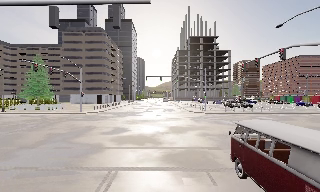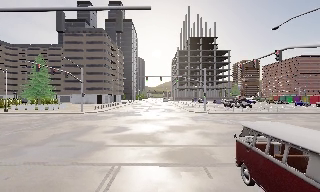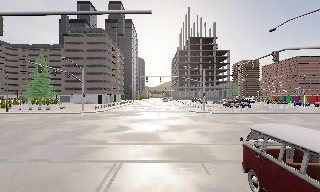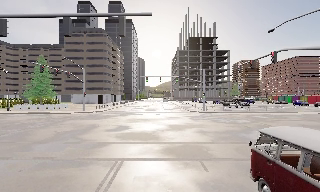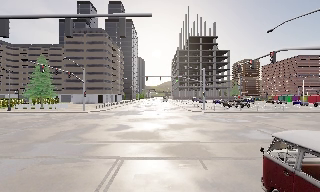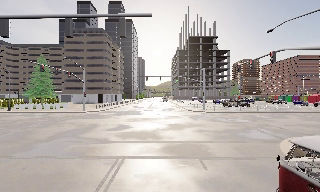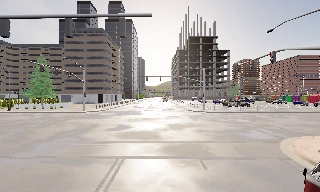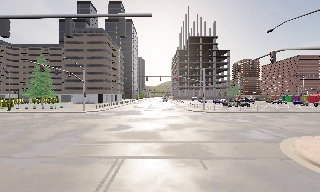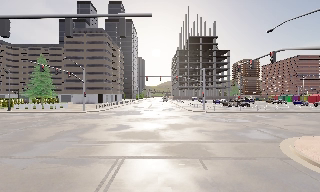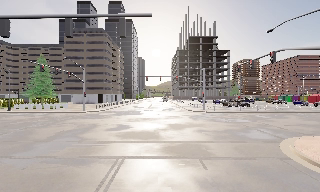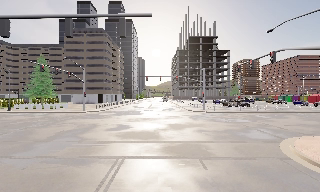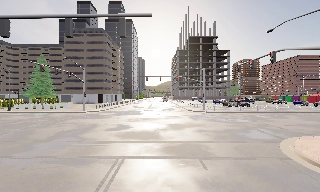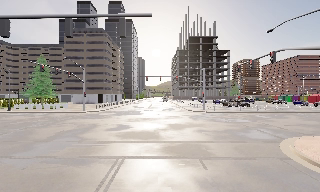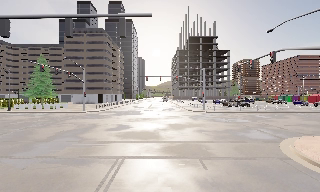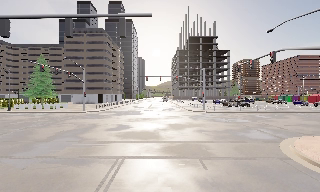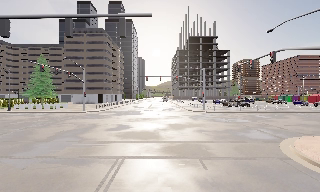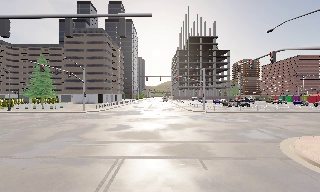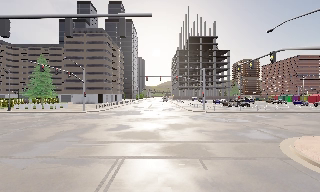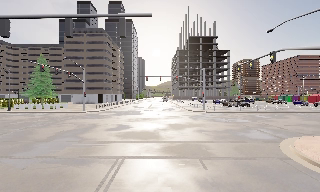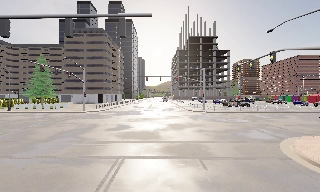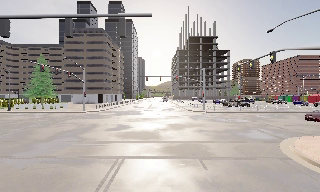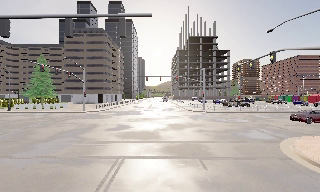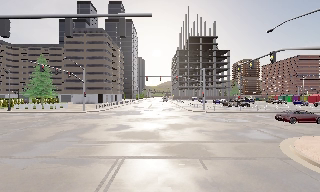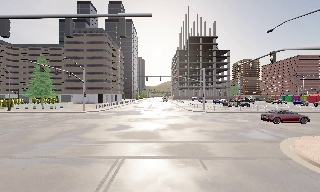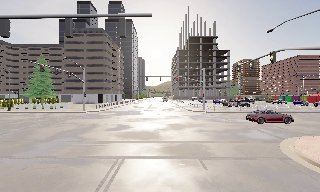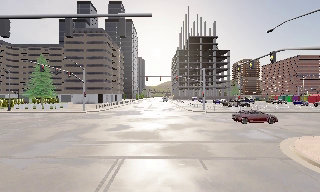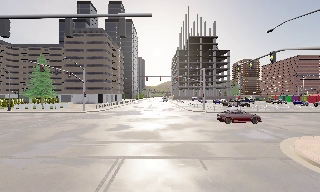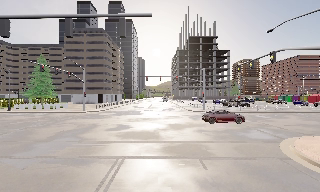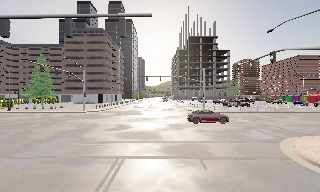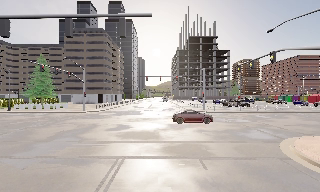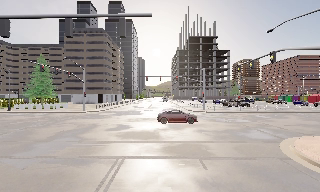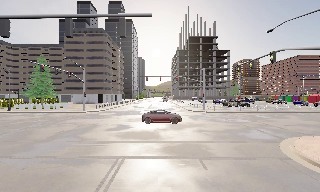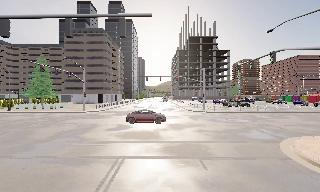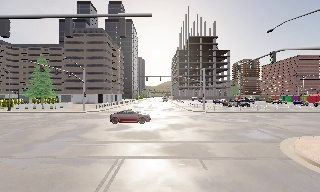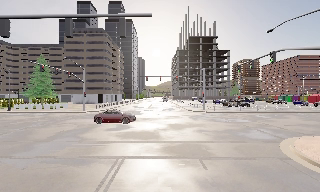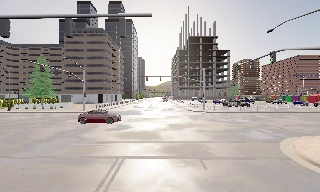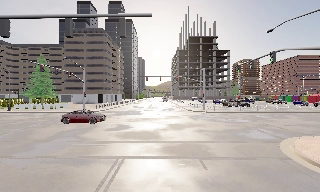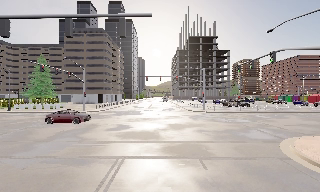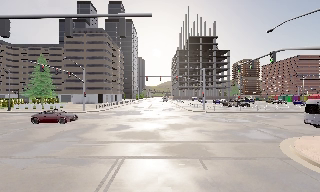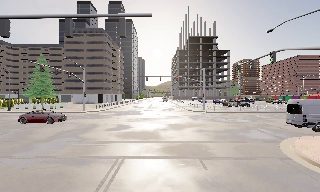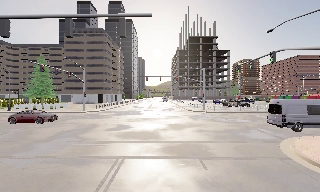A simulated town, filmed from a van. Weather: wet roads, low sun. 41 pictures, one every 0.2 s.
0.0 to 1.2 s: The camera travels backward, about 1 m, so what stands in front gets smaller. It loses speed.
1.2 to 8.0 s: The camera keeps its place and its aim.
The film runs backward here.
